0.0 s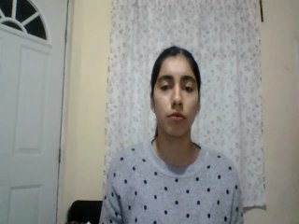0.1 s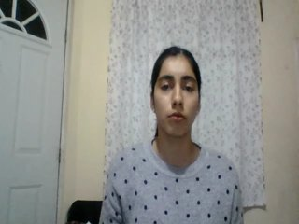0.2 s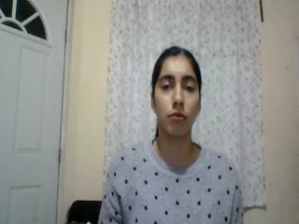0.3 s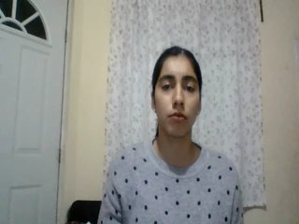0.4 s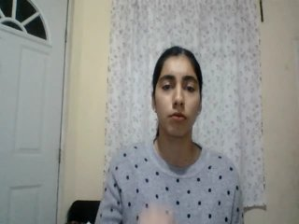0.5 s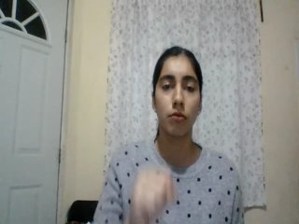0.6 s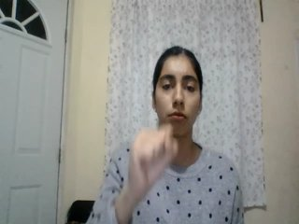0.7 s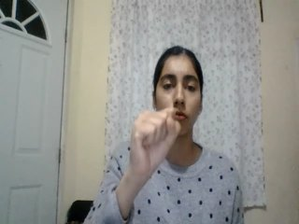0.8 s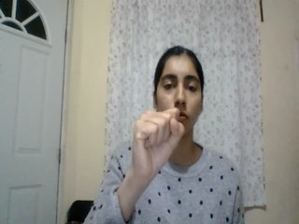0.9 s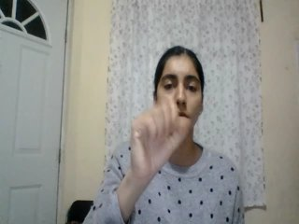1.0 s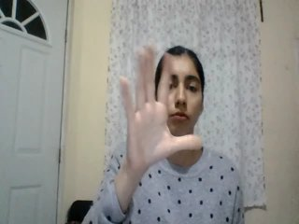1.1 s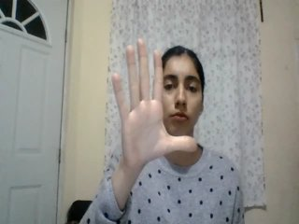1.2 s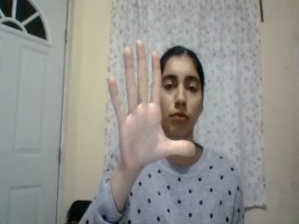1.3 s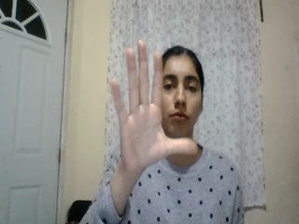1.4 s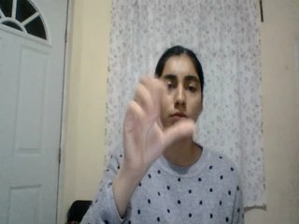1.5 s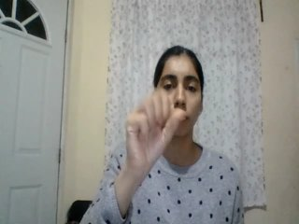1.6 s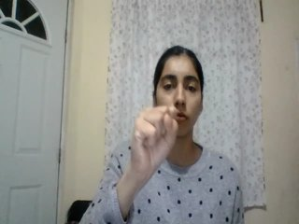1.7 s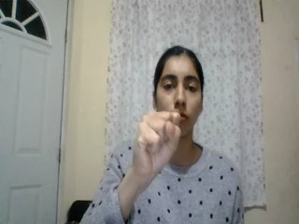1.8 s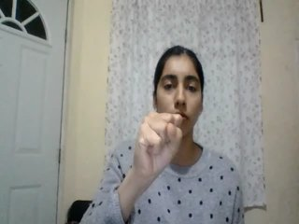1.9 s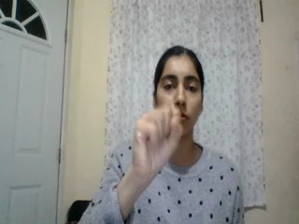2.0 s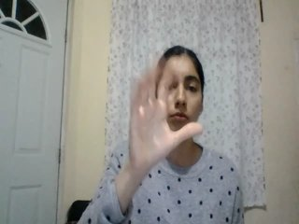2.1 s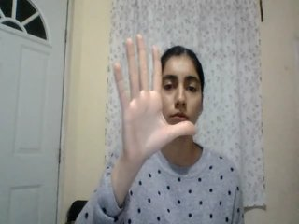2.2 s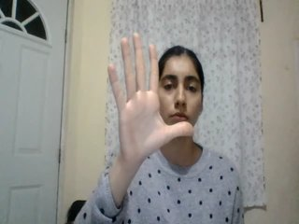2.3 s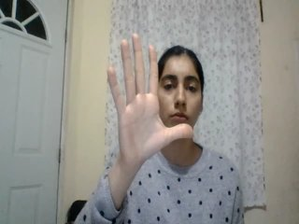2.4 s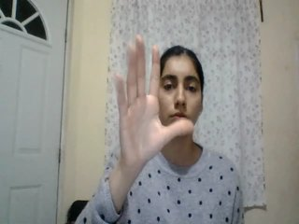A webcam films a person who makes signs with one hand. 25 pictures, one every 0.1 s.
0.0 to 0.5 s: Non-gesture.
0.6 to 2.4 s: Open twice.
